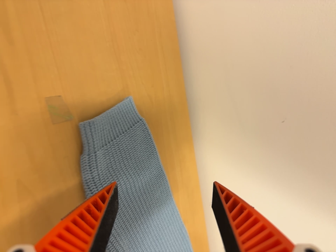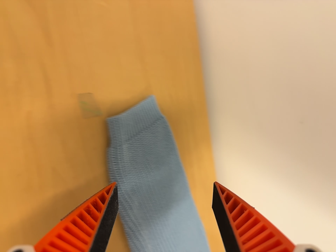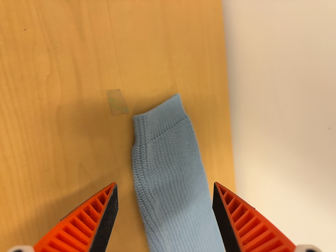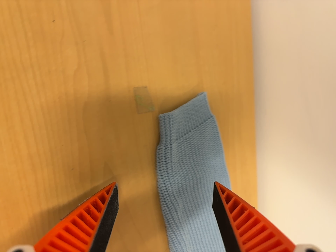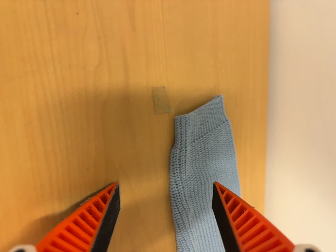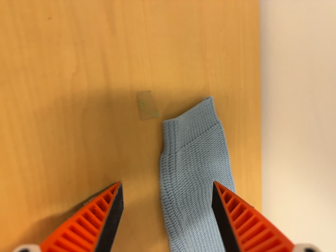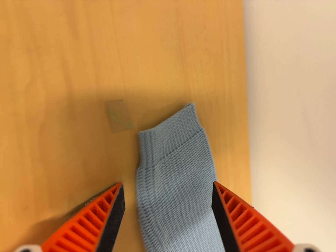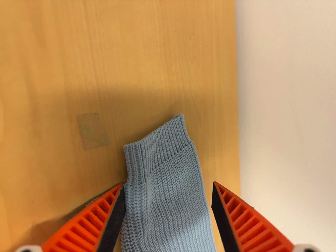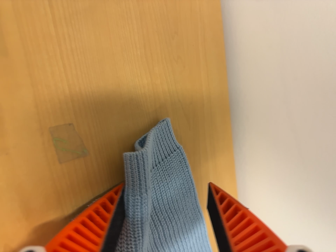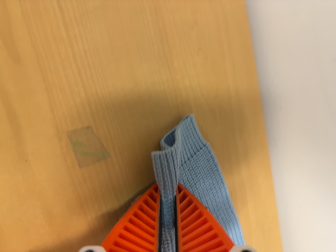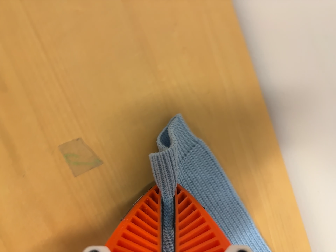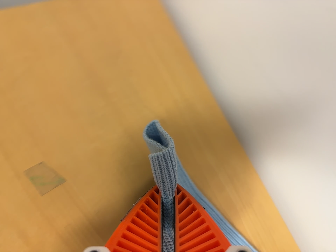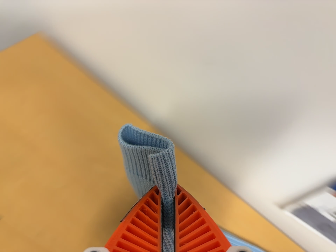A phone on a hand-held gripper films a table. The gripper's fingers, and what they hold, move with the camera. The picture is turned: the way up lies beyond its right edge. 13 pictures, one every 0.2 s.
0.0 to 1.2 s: The camera travels forward, about 5 cm, so what stands in front looms larger.
1.2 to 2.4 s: The camera travels to its right, about 22 cm, so close, fixed things drift to the left. It rolls about its line of sight by about 45 degrees, and the scene rotates counterclockwise.
The film runs forward here.
